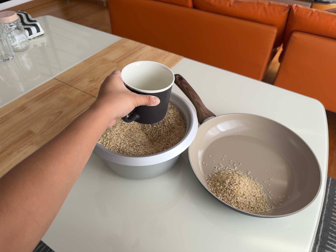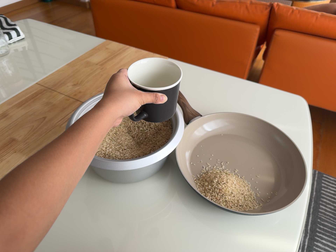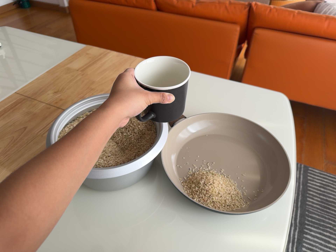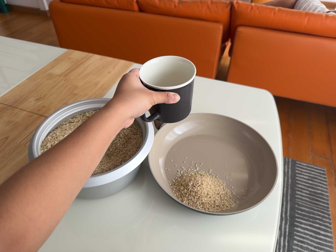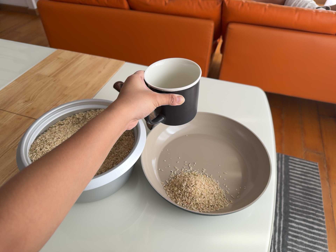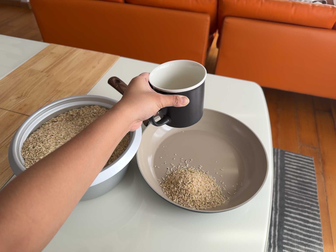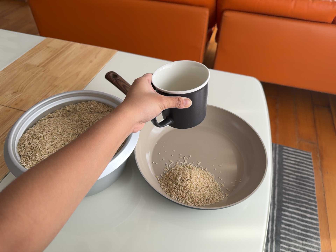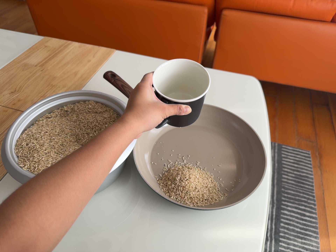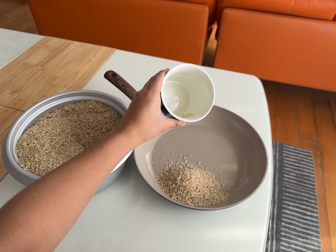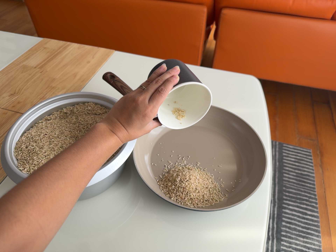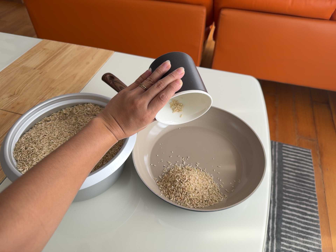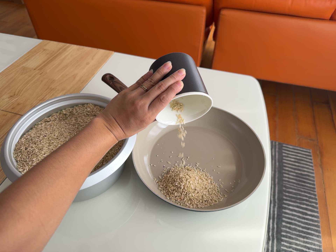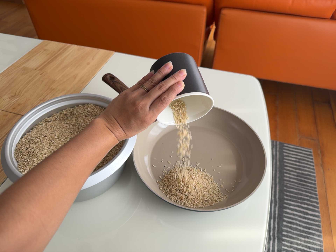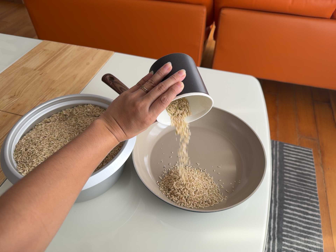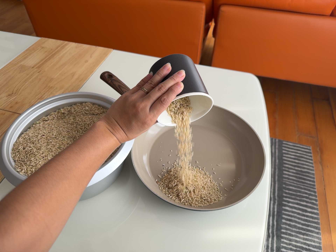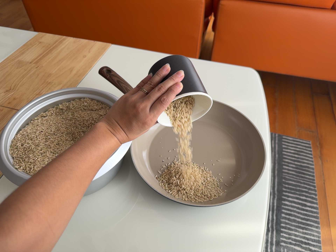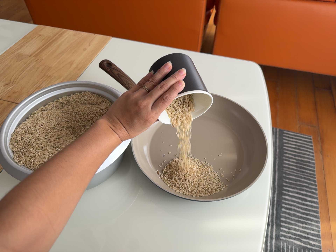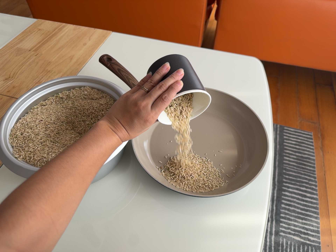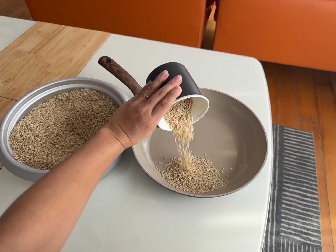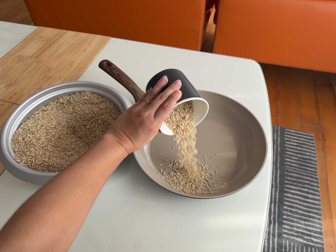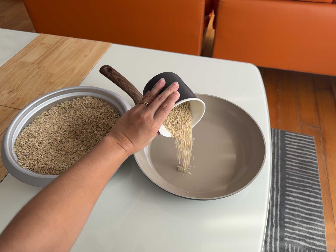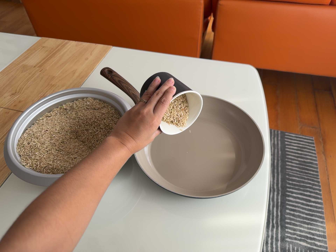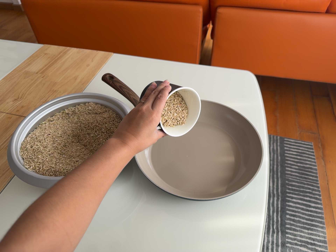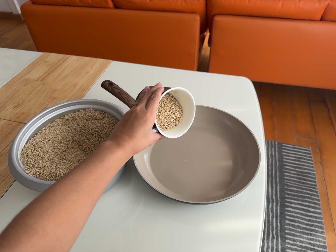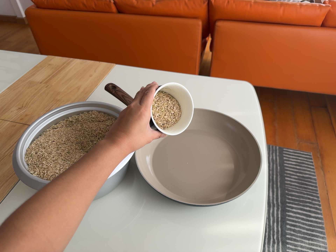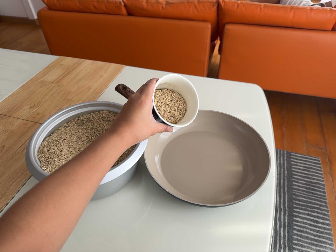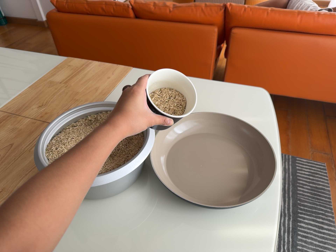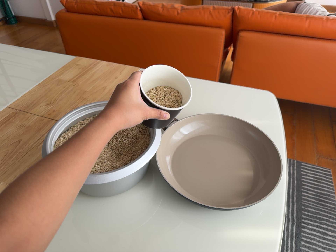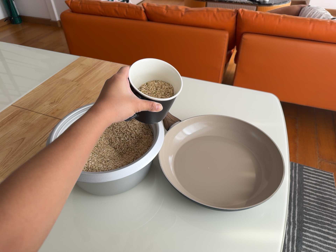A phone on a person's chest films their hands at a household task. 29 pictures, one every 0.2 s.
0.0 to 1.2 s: The camera pans to its right by about 10 degrees. It rolls about its line of sight by about 10 degrees, and the scene rotates counterclockwise.
1.2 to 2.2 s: The camera keeps its place and its aim.
2.2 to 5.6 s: The camera shifts only a little, or ends up much as it began.
The film runs backward here.
